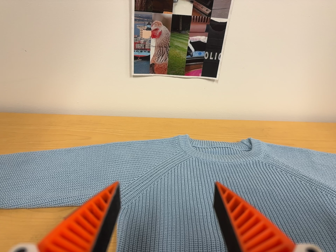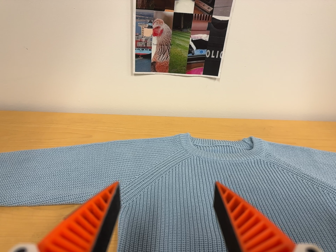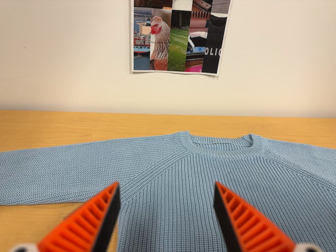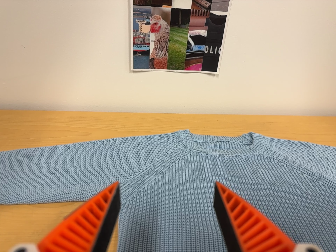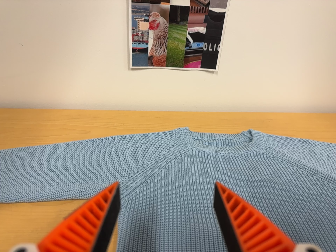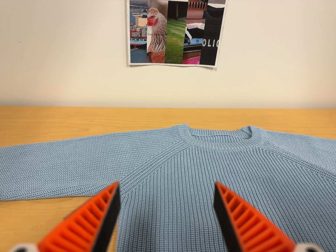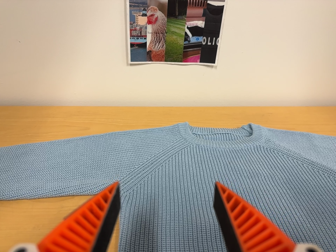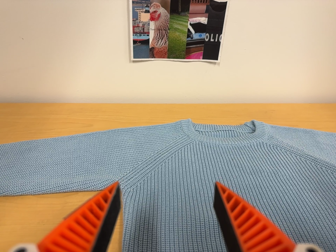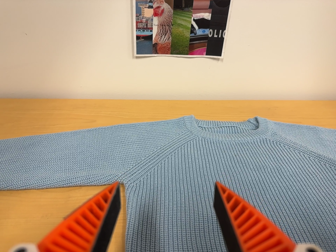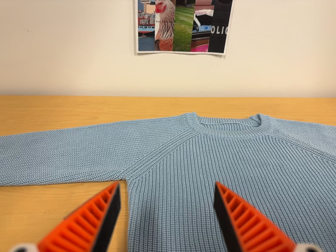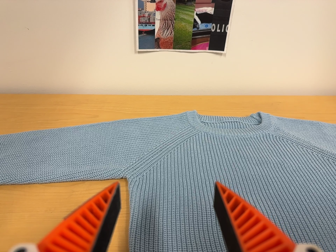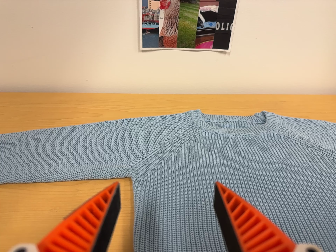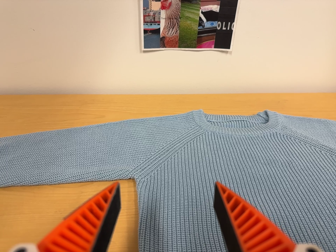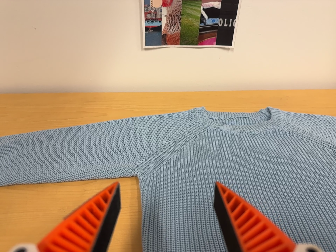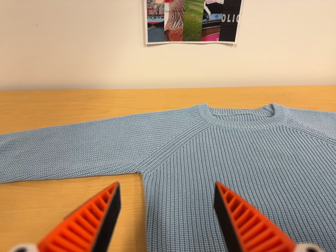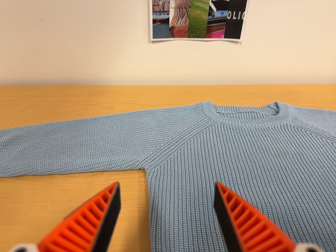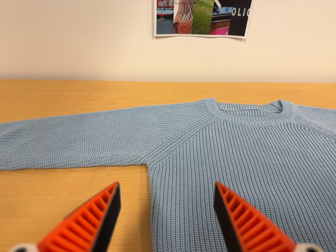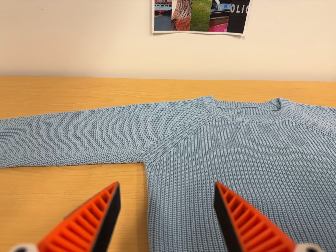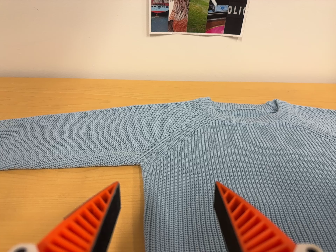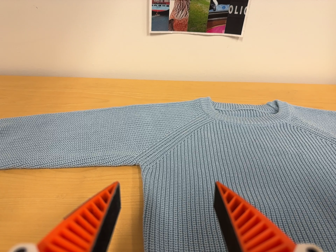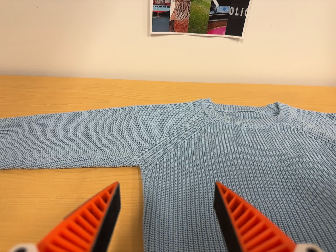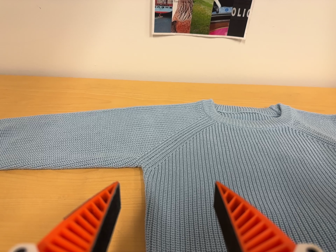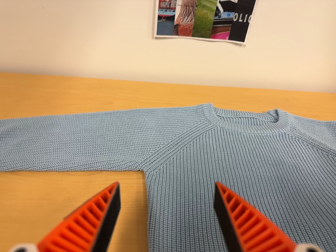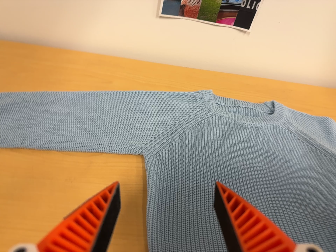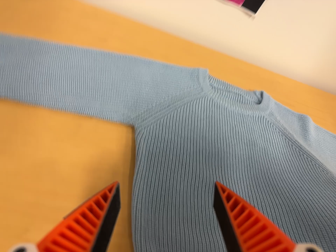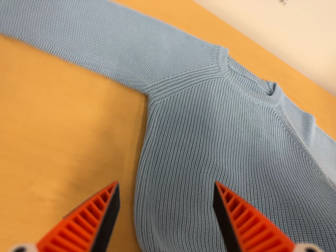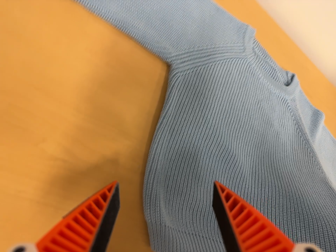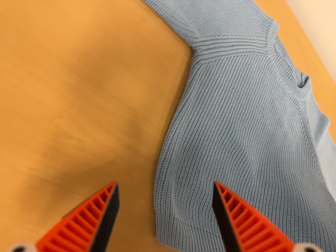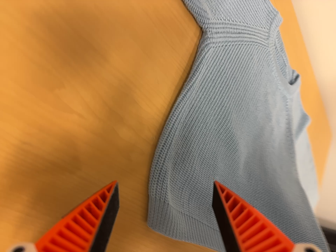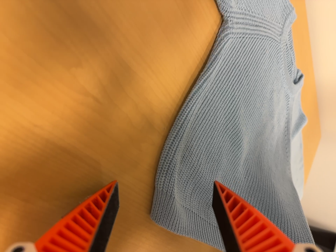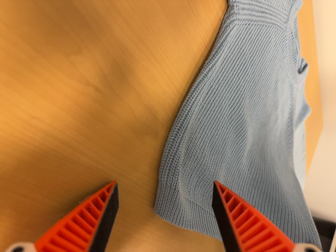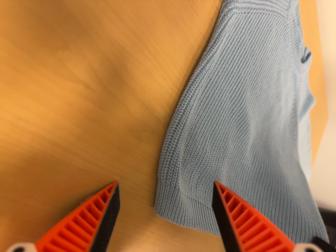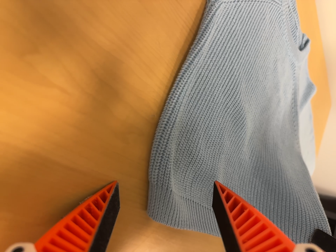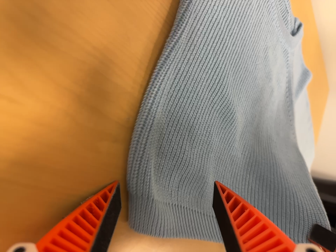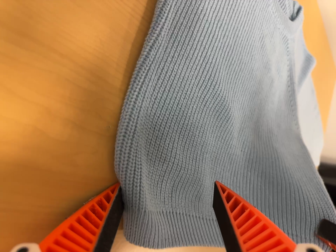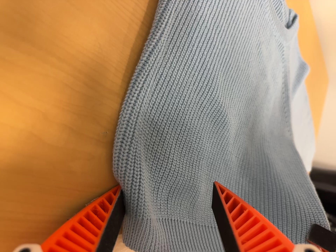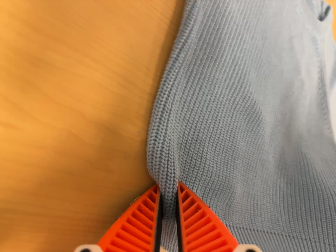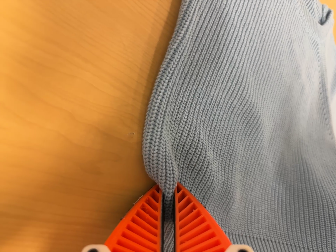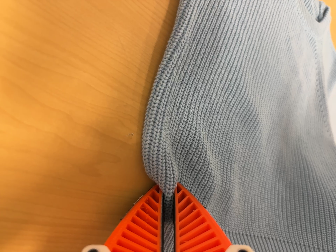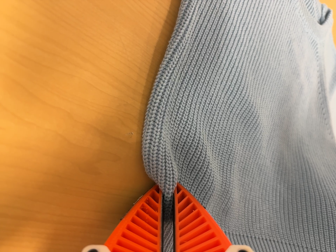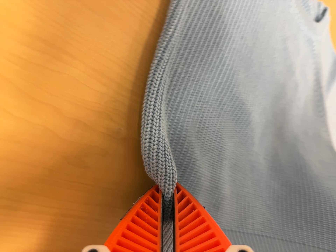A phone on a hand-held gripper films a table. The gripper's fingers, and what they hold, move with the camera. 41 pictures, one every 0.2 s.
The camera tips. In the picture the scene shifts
upward.
0.0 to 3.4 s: The camera shifts only a little, or ends up much as it began.
3.4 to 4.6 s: The camera travels toward the top of its view, about 6 cm.
4.6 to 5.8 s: The camera pans to its right by about 25 degrees. It travels to its left, about 24 cm. Its aim tips toward the bottom of its view by about 30 degrees, and the scene shifts upward. It rolls about its line of sight by about 45 degrees, and the scene rotates clockwise.
5.8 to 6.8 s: The camera travels forward and to its right, about 9 cm, so what stands in front looms larger. It rolls about its line of sight by about 10 degrees, and the scene rotates counterclockwise.
6.8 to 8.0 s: The camera shifts only a little, or ends up much as it began.
The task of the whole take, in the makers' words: fold up.
The film runs forward here.
